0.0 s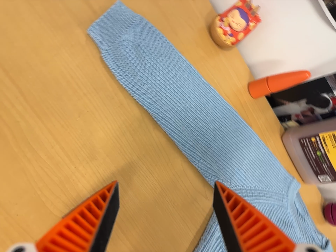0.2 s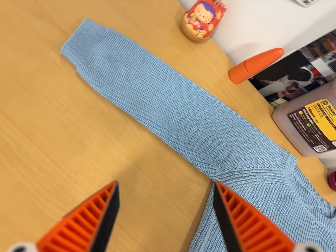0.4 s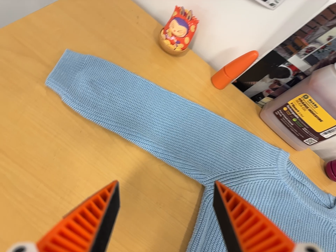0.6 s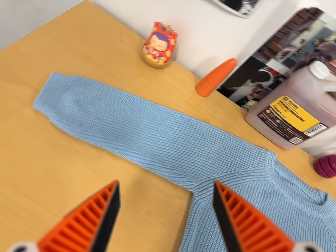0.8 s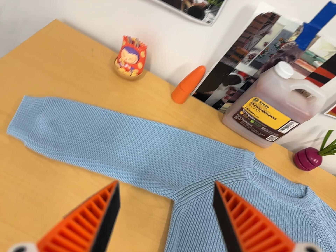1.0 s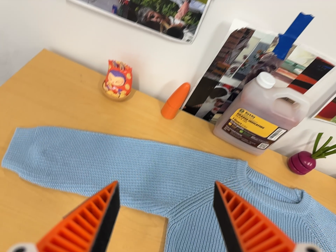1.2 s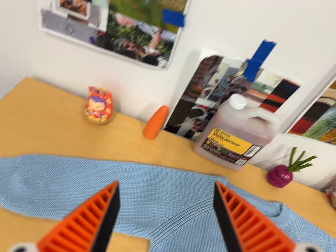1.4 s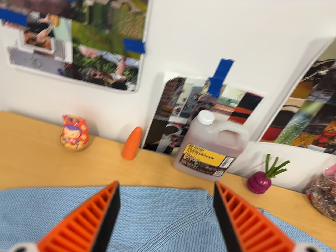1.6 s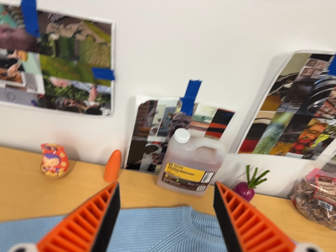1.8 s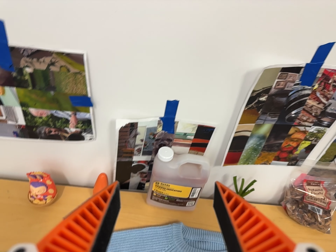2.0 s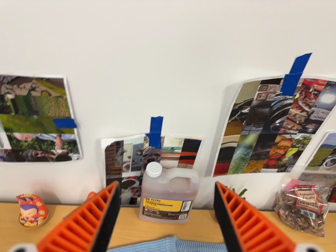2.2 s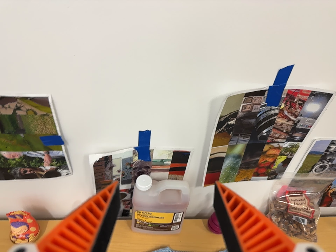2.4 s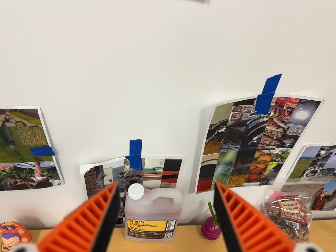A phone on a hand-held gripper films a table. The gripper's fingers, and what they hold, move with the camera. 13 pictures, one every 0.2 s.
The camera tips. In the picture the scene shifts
downward.
The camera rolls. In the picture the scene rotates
counterclockwise.
0.0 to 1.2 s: The camera travels to its right and backward, about 24 cm, so close, fixed things drift to the left. It rolls about its line of sight by about 35 degrees, and the scene rotates counterclockwise.
1.2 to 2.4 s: The camera travels to its right and toward the top of its view, about 22 cm, so close, fixed things drift to the left. It rolls about its line of sight by about 20 degrees, and the scene rotates counterclockwise.
The film runs backward here.
